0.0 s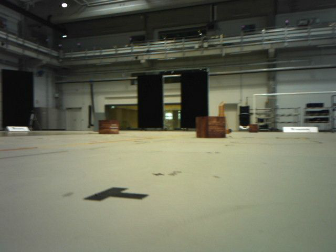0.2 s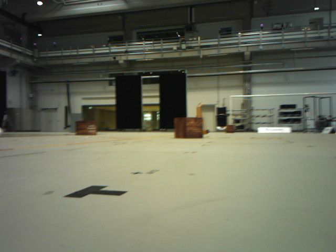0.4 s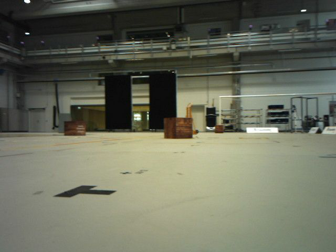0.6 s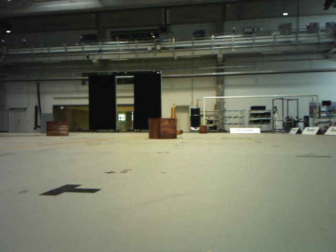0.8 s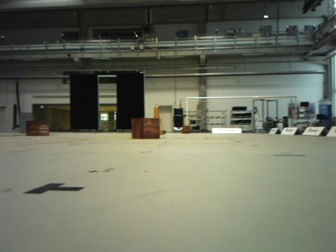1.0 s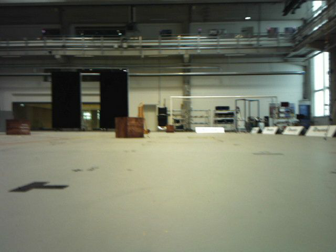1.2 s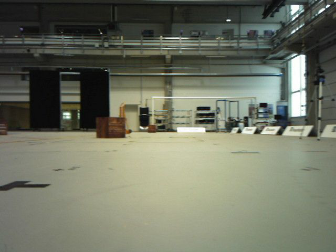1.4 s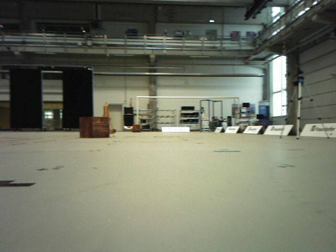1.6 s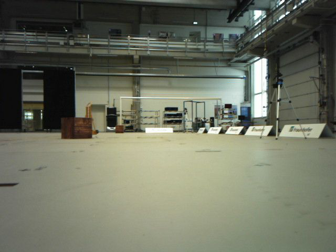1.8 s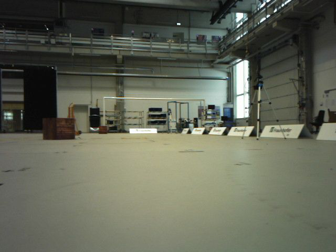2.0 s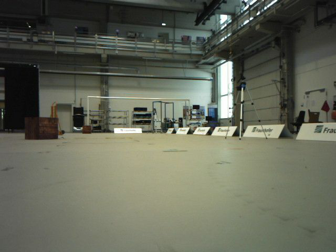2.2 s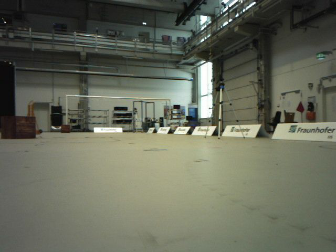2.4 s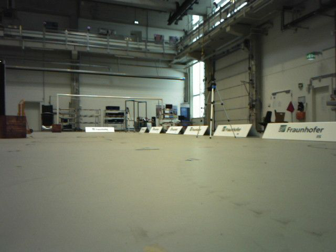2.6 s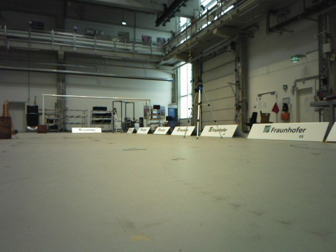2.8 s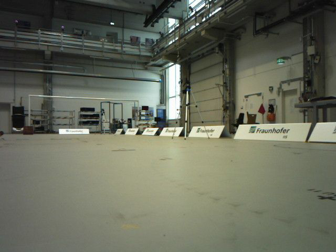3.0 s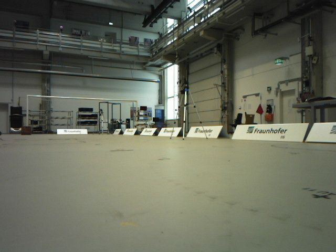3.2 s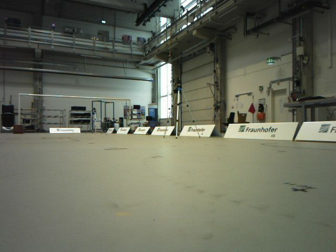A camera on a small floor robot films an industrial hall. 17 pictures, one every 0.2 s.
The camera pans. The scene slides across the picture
to the left.
The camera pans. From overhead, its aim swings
clockwise.
0.0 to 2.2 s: The scene slides to the left, as the camera pans about 35 degrees to its right. It travels backward, about 0.4 m.
2.2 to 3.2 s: The camera travels backward, about 0.2 m, so what stands in front gets smaller.
The film runs backward here.
